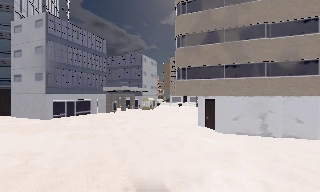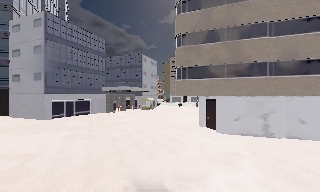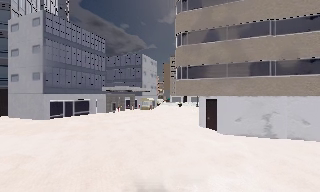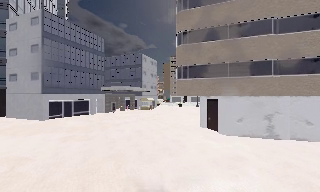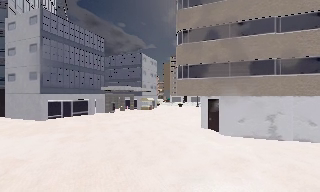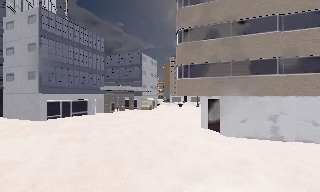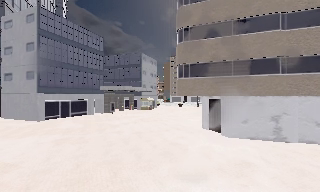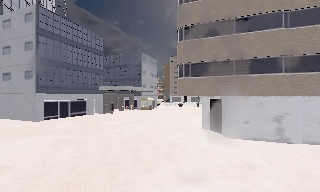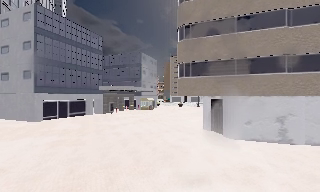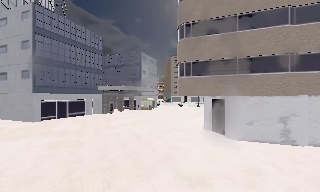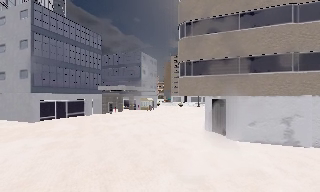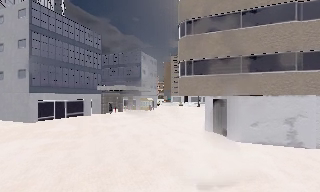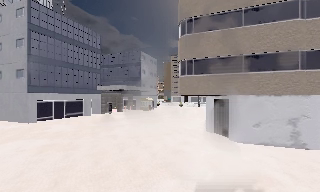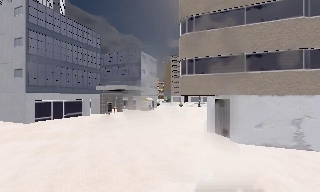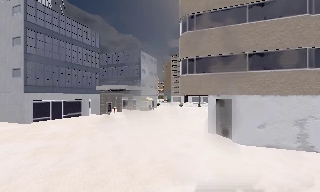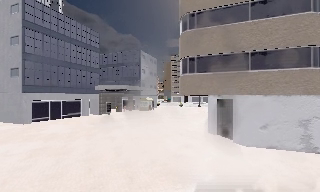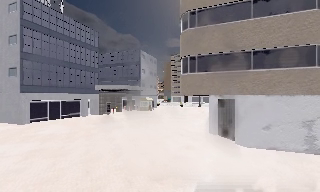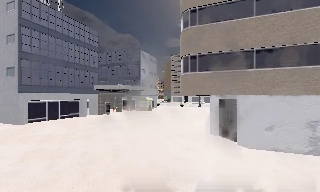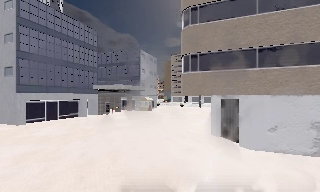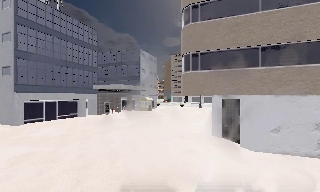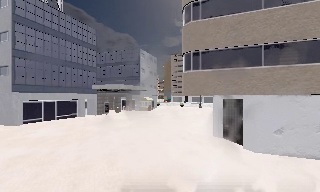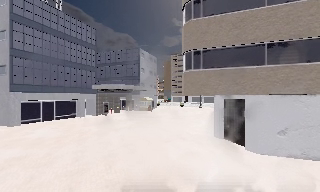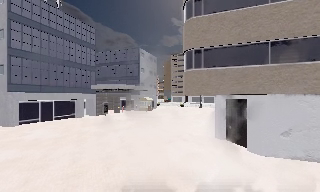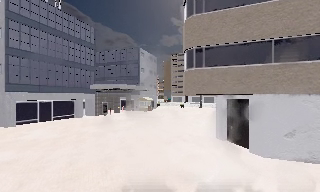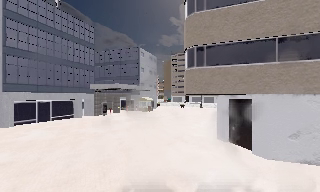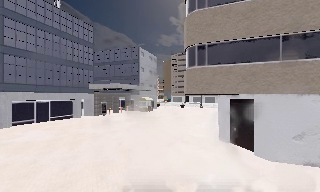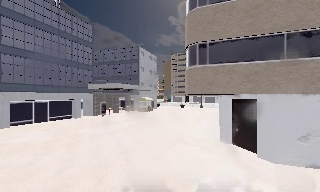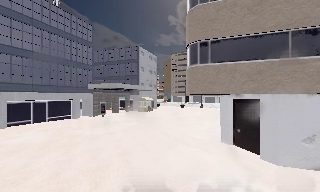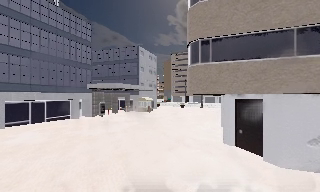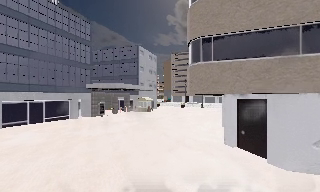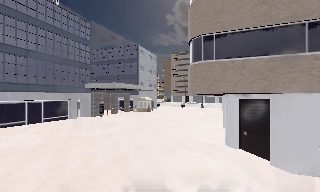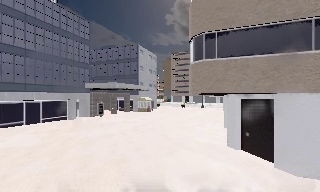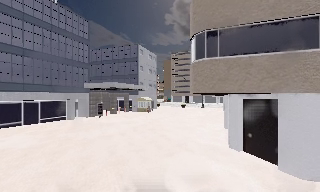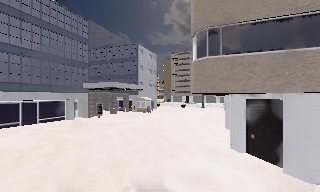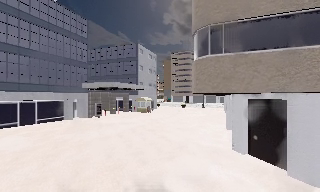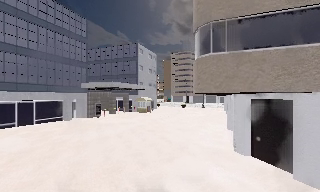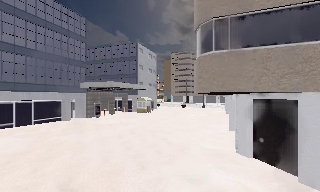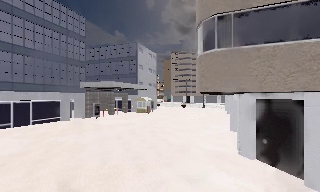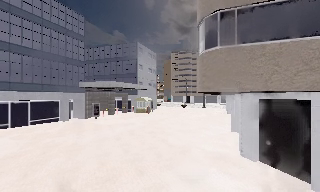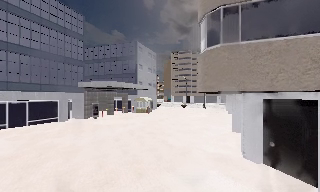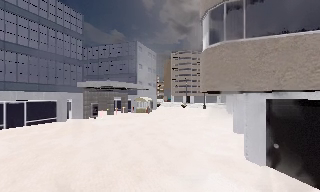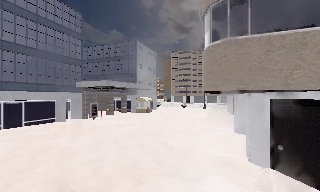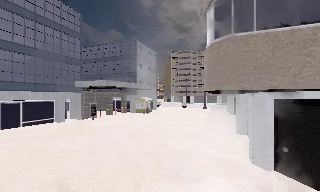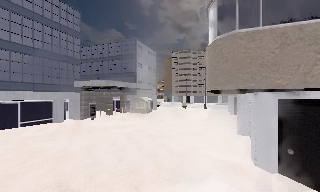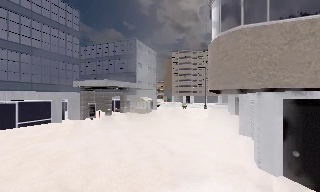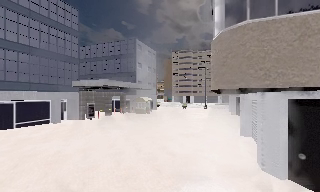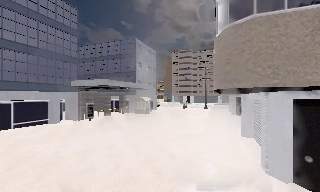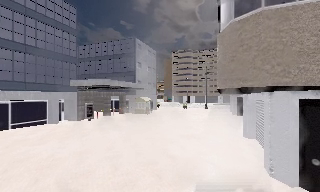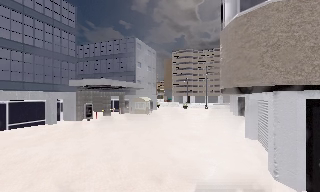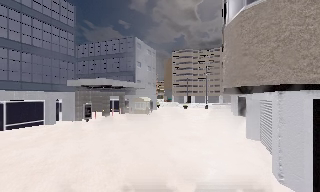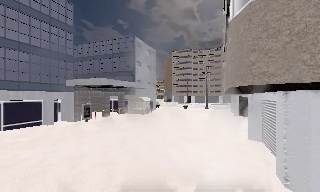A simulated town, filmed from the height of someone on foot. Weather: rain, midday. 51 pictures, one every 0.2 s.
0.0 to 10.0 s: The camera travels forward, about 10 m, so what stands in front looms larger.
The film runs forward here.
